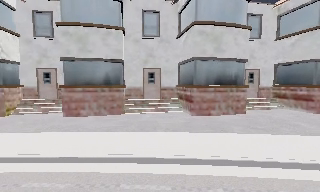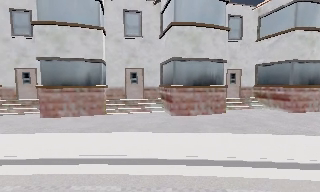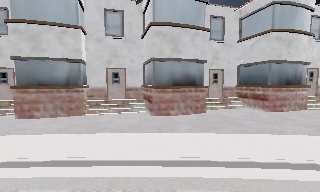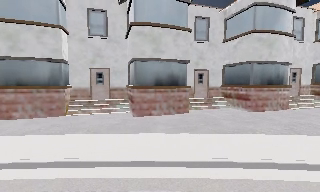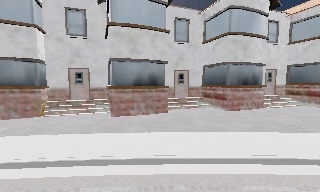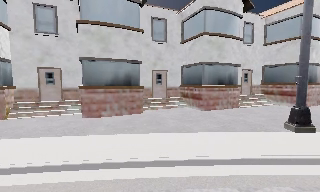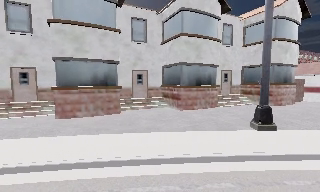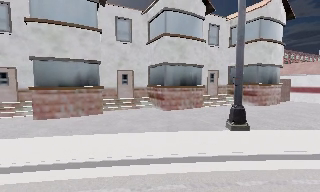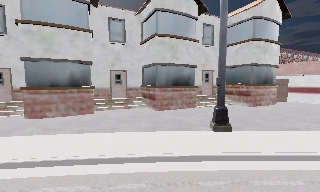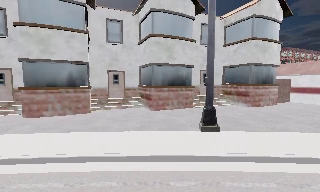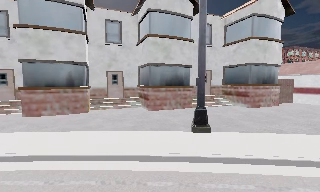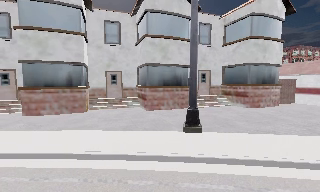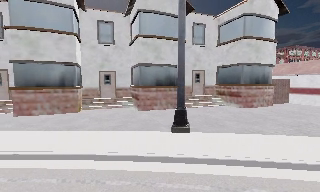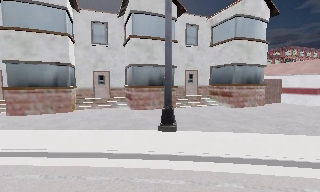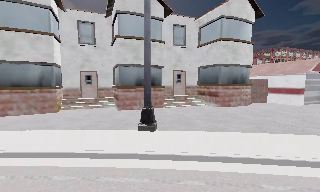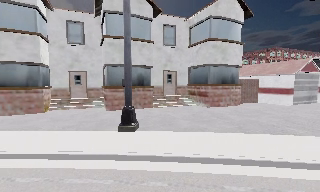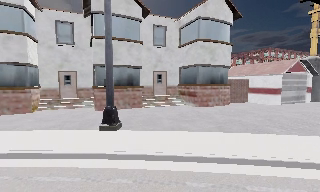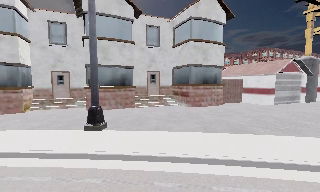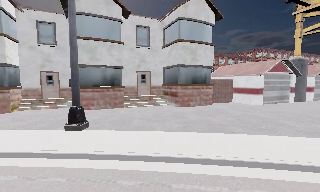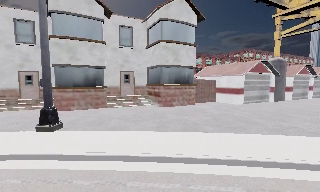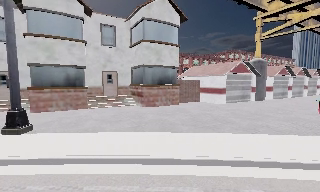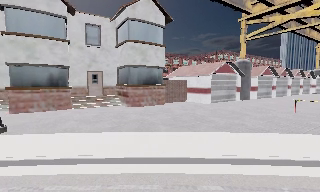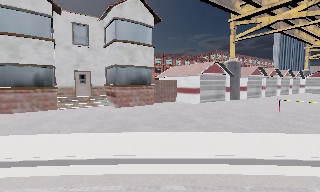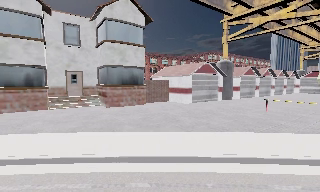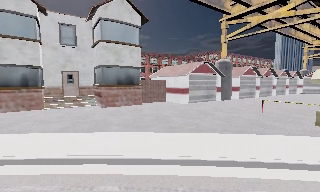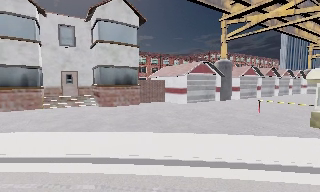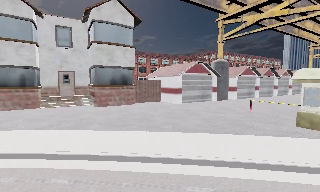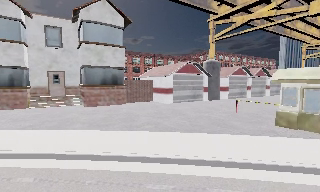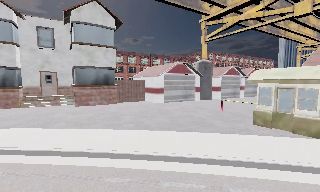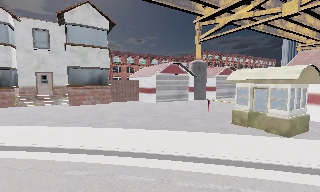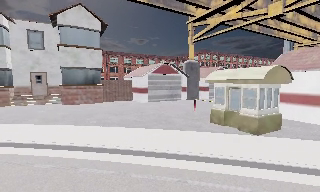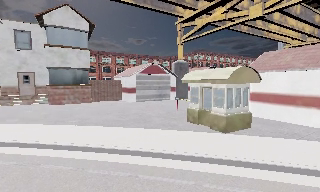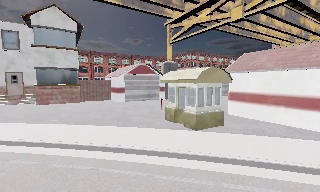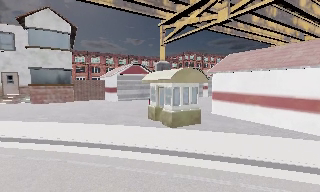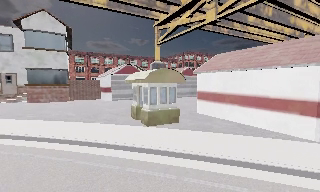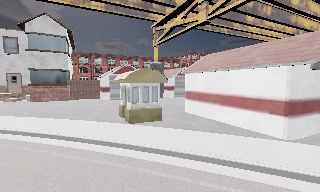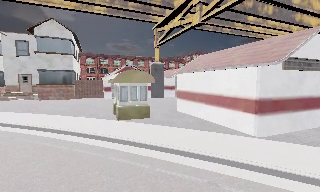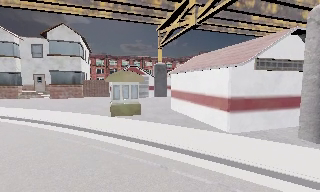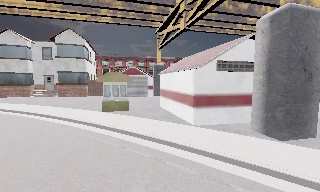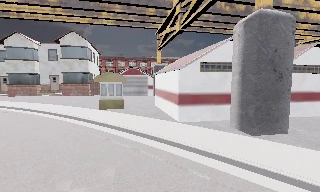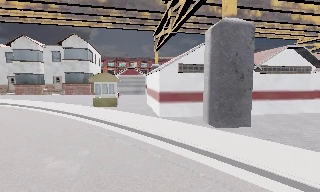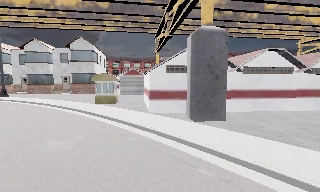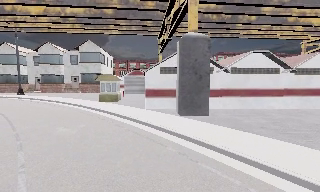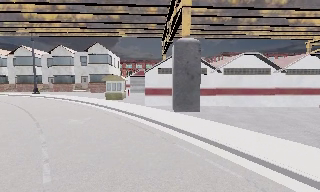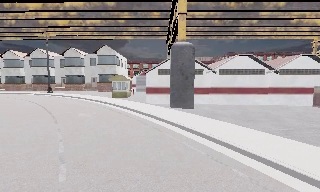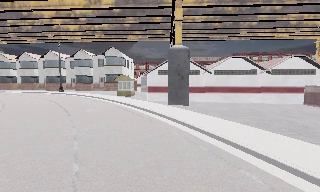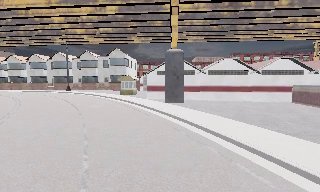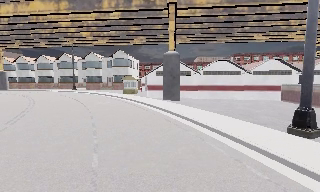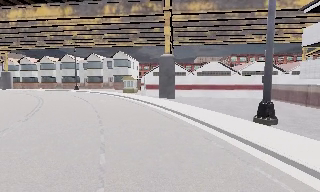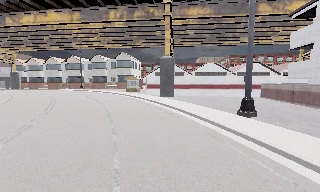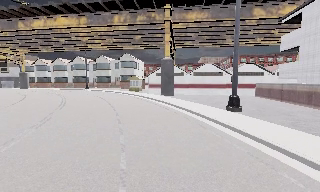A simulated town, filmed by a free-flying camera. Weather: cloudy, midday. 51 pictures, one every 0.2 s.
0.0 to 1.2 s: The camera swings to its right by about 15 degrees, and the scene slides to the left. It travels to its right, about 5 m, so close, fixed things drift to the left.
1.2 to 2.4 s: The camera travels to its right, about 4 m, so close, fixed things drift to the left. It loses speed.
2.4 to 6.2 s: The camera travels to its right, about 14 m, so close, fixed things drift to the left.
6.2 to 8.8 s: The camera pans to its left, which is counterclockwise from overhead, by about 30 degrees. It travels to its right and backward, about 17 m, so close, fixed things drift to the left.
8.8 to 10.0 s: The camera travels backward, about 9 m, so what stands in front gets smaller.
The film runs backward here.
